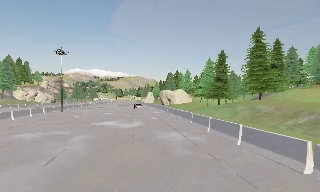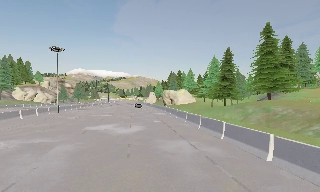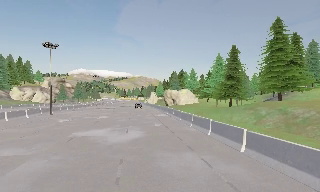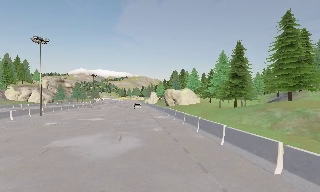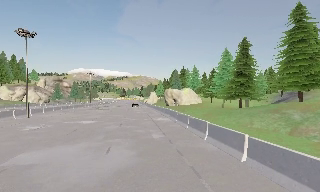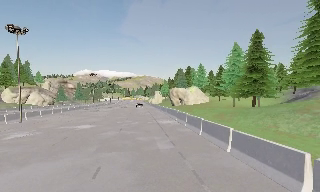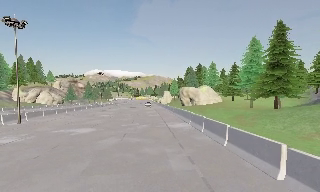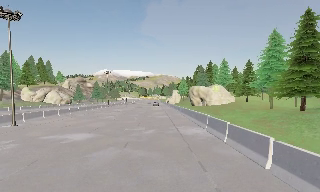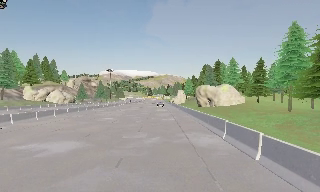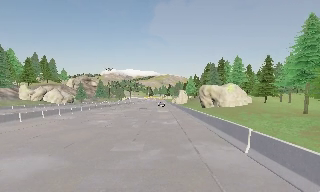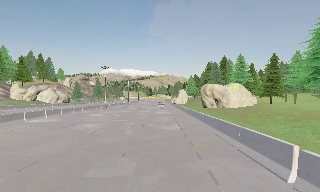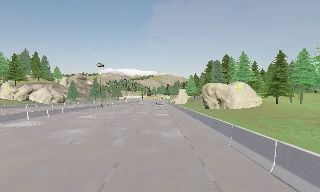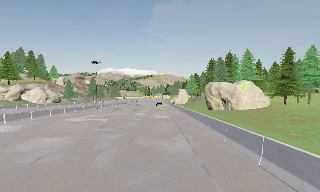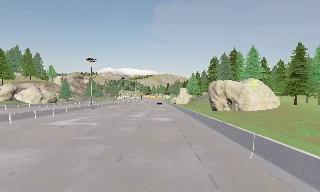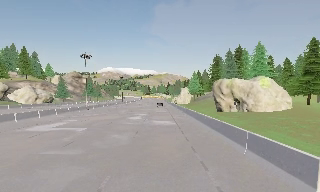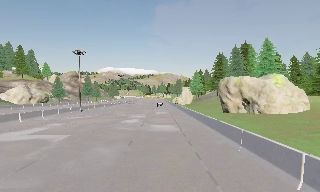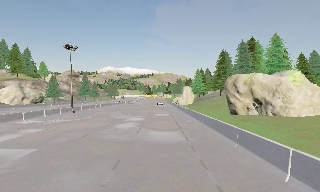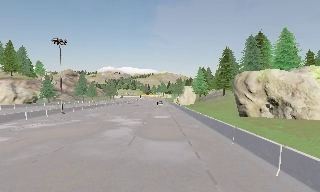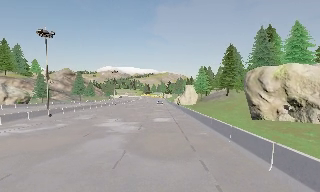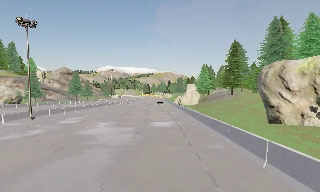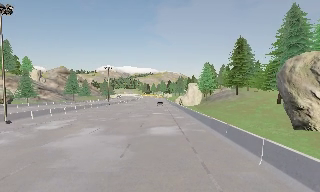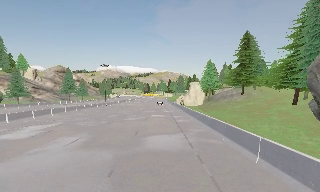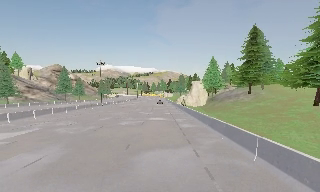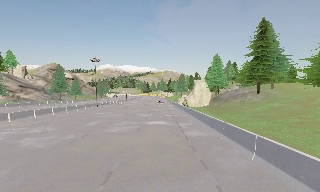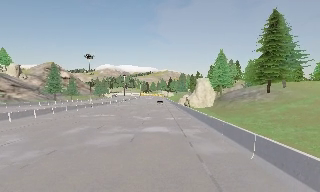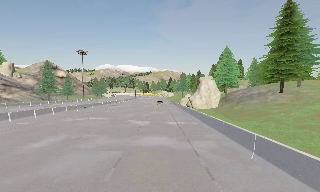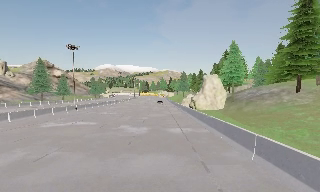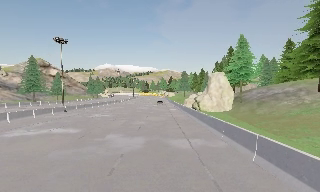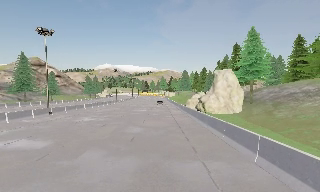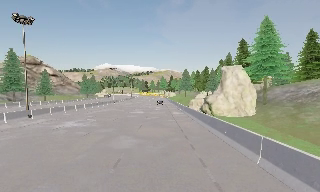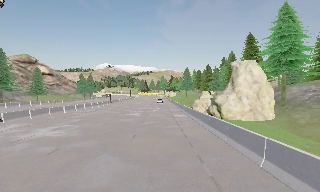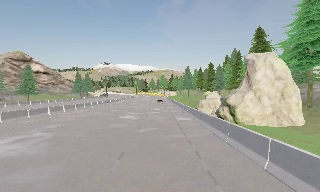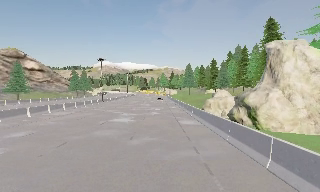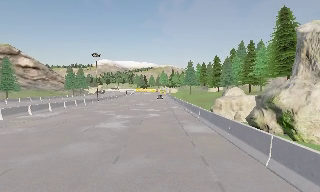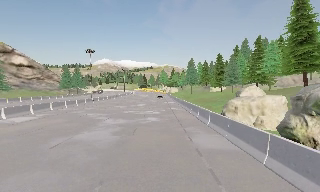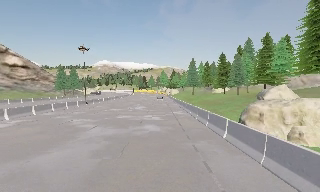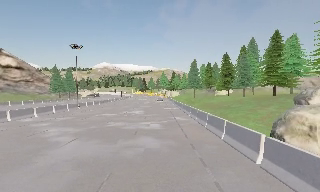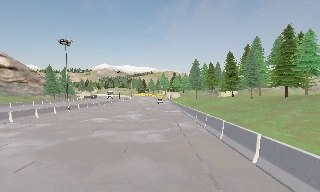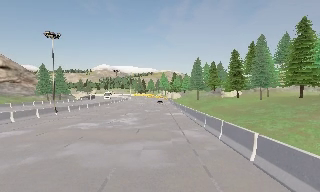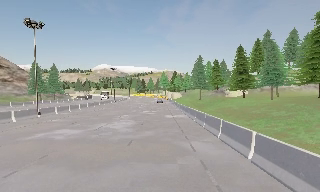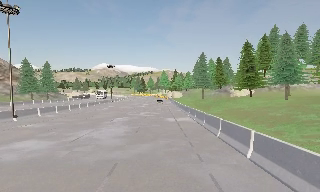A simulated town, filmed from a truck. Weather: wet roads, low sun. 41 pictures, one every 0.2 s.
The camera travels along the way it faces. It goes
forward.
0.0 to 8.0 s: The camera swings to its left by about 10 degrees, and the scene slides to the right. It travels forward, about 120 m, so what stands in front looms larger.
The film runs forward here.
